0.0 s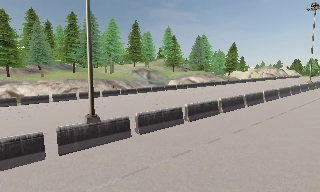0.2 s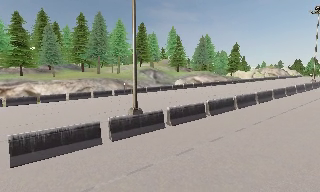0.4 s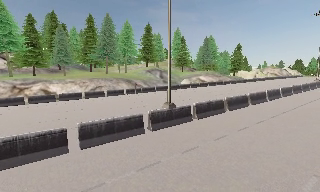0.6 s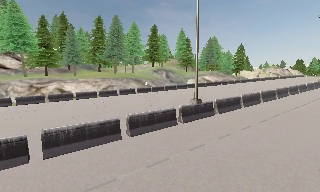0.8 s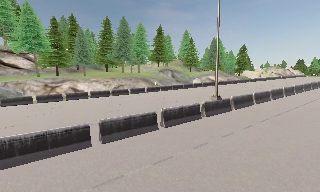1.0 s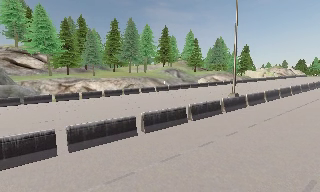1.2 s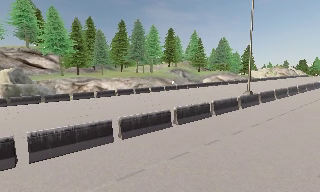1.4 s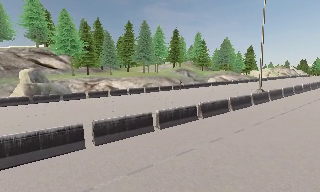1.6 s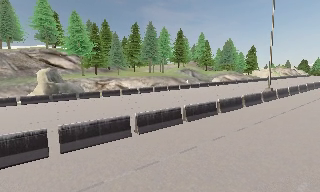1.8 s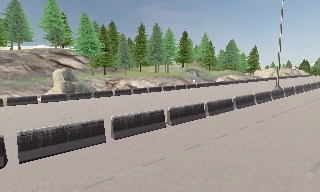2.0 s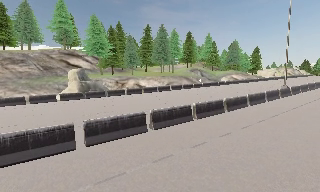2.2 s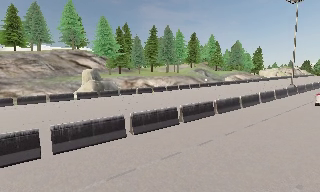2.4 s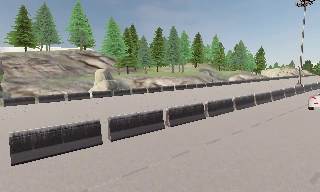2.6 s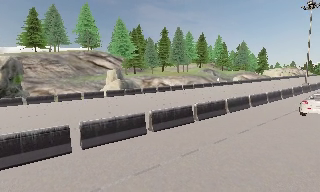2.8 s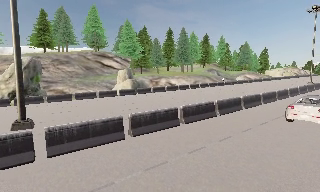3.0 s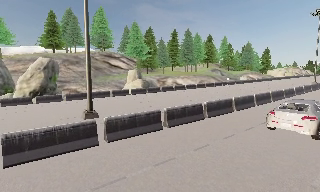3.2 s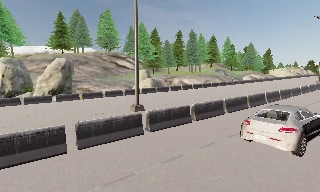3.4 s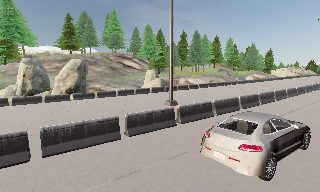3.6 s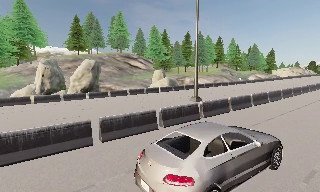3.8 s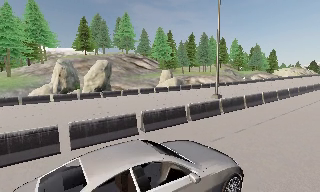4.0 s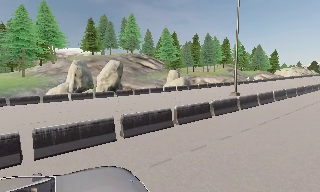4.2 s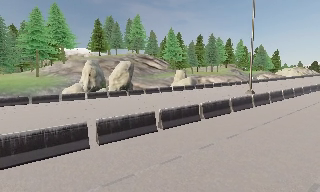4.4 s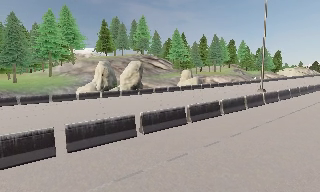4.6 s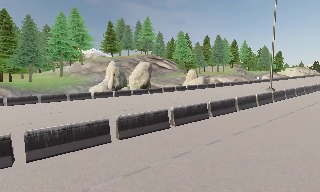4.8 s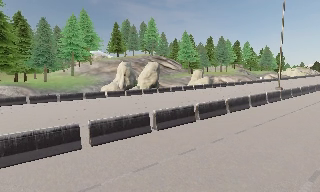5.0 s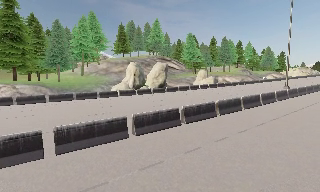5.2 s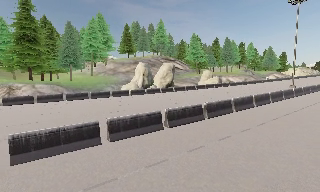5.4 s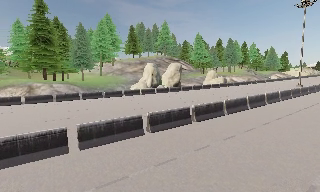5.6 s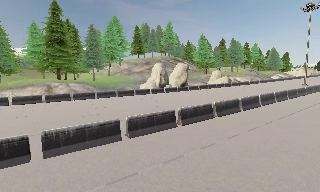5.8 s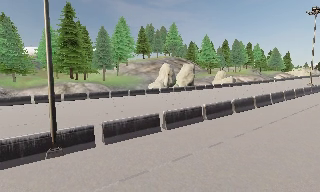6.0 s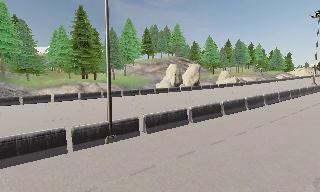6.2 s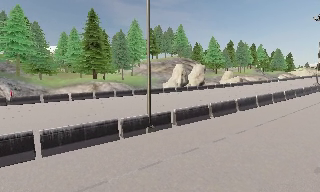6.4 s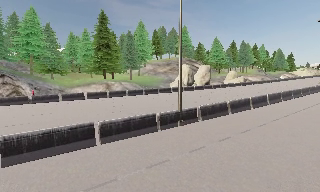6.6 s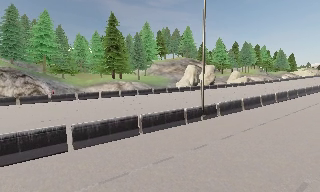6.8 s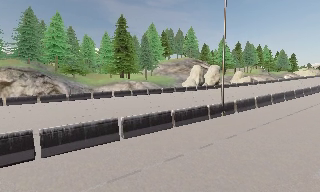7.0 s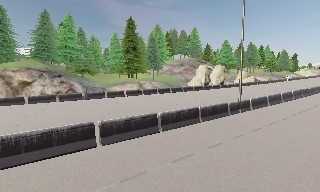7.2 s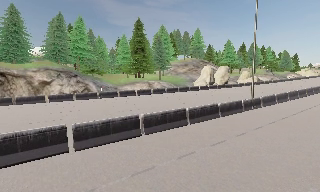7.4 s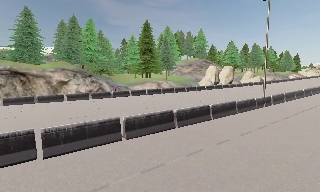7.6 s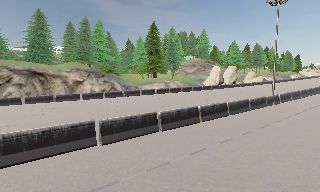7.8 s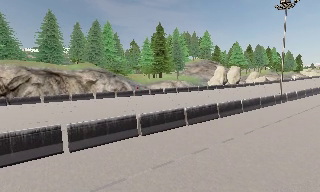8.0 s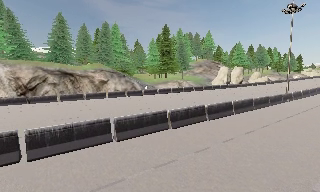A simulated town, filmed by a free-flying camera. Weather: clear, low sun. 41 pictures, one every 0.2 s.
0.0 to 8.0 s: The camera travels to its left and backward, about 95 m, so close, fixed things drift to the right.
The film runs backward here.
